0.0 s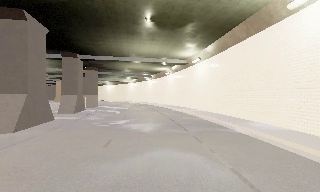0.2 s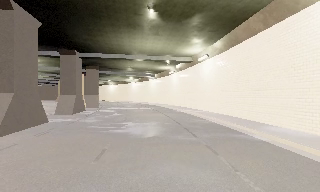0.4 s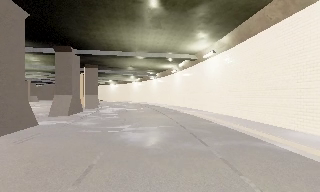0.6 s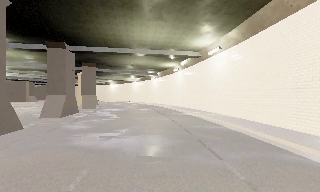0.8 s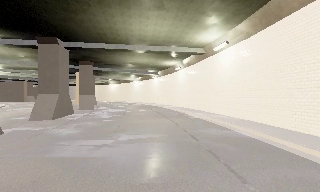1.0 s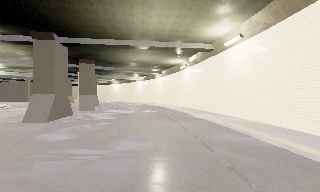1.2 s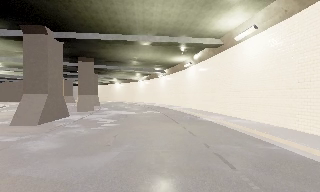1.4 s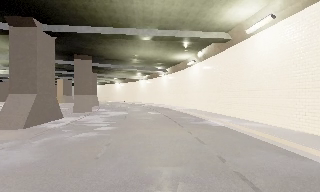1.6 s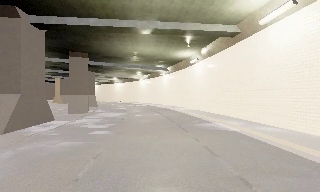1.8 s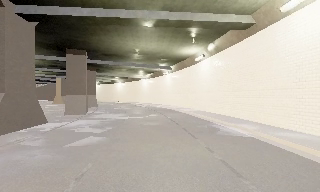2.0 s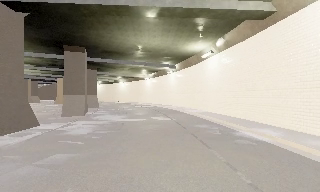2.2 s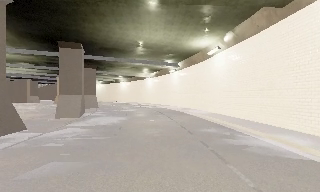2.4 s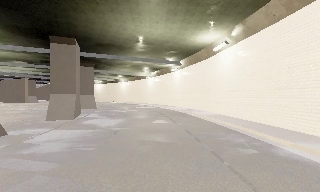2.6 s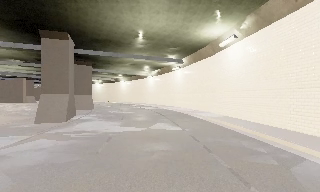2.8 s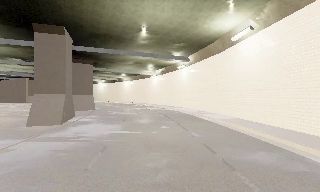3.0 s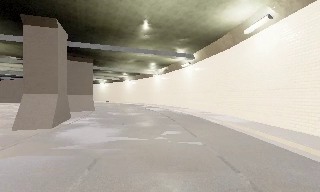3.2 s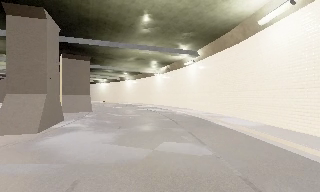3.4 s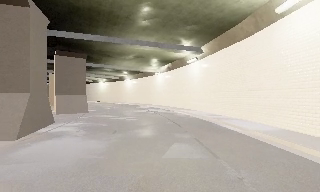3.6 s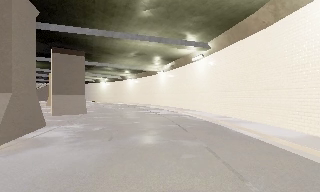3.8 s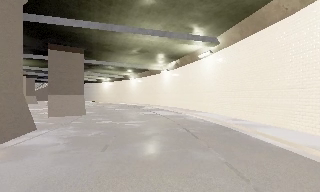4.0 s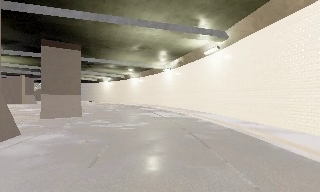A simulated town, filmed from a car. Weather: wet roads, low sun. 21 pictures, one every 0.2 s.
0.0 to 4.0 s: The camera swings to its left by about 15 degrees, and the scene slides to the right. It travels forward, about 25 m, so what stands in front looms larger.
The film runs forward here.
